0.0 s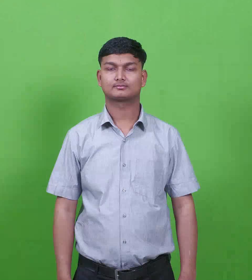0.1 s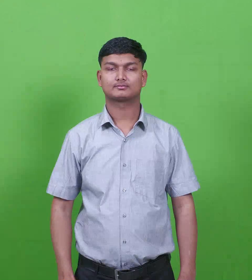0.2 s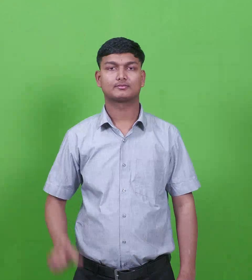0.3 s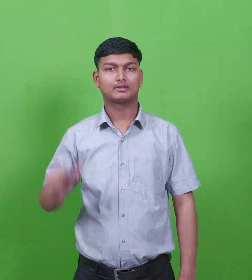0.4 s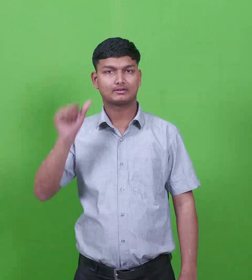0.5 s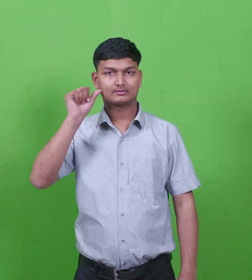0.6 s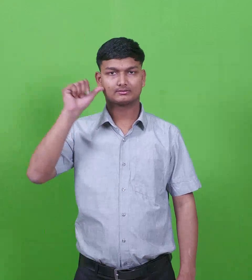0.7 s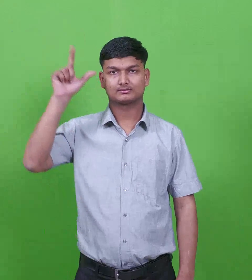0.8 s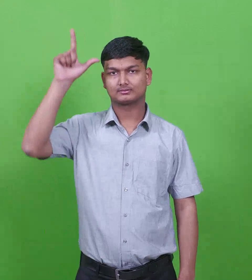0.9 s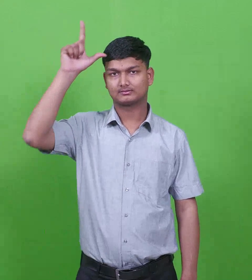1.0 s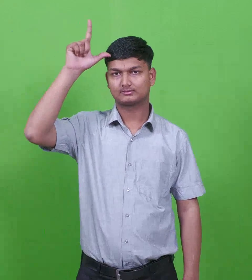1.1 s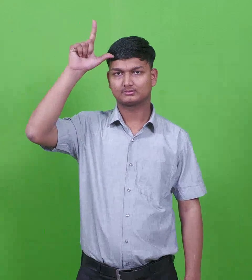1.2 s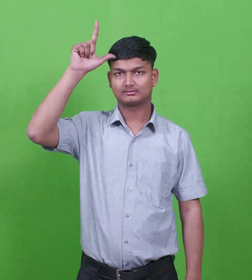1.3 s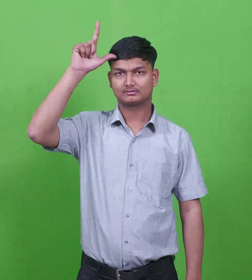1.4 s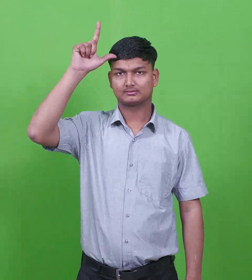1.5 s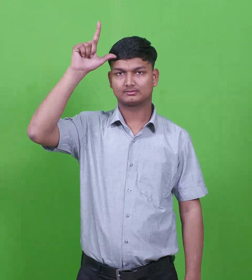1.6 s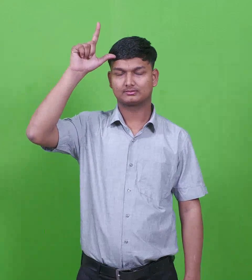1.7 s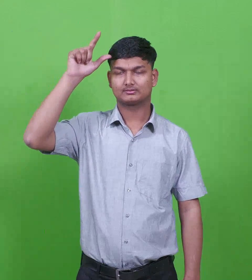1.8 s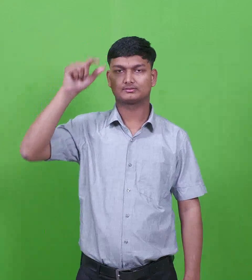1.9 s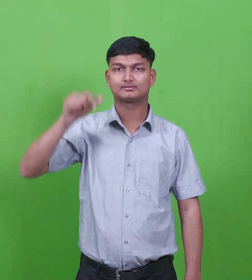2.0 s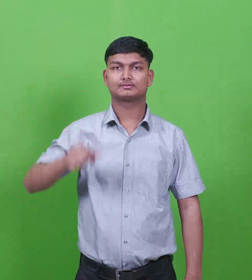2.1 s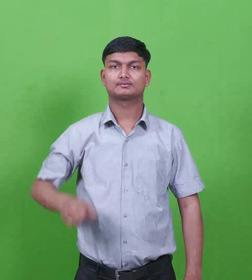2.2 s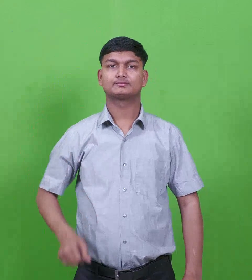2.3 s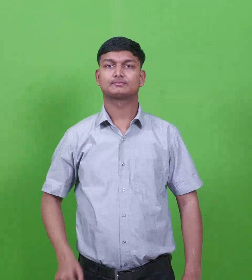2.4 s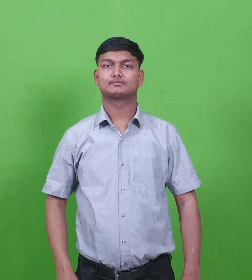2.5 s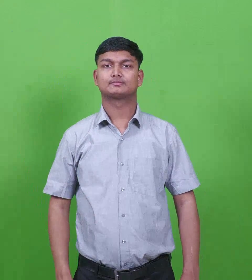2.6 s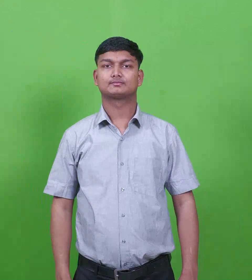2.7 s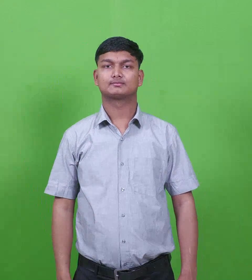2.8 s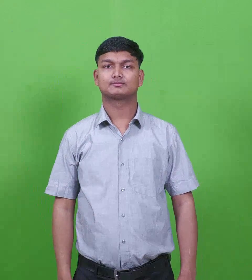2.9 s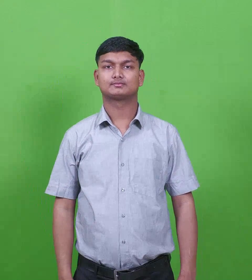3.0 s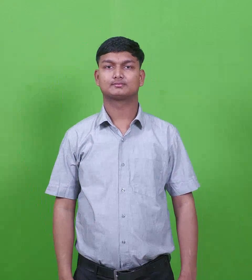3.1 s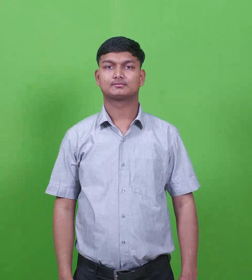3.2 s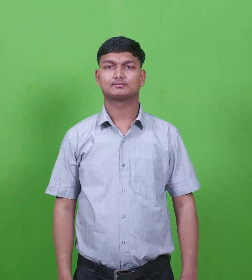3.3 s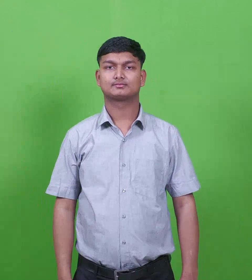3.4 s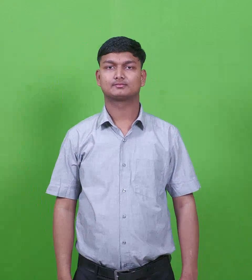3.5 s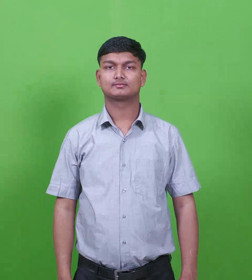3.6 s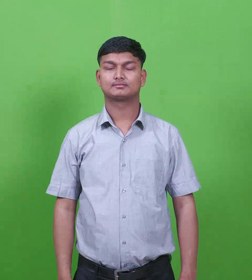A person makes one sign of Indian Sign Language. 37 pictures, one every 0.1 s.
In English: apollos
